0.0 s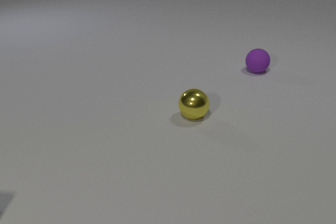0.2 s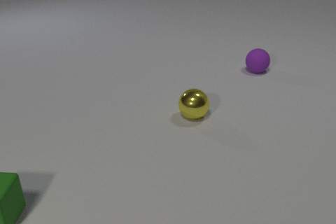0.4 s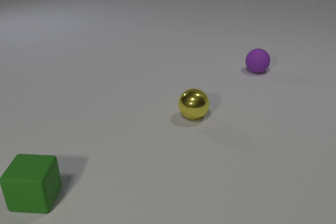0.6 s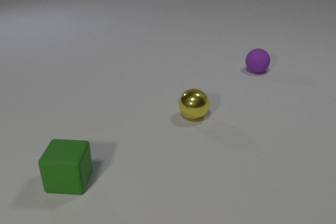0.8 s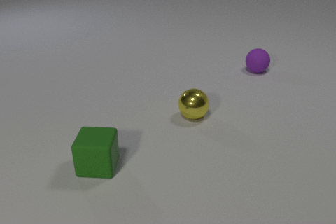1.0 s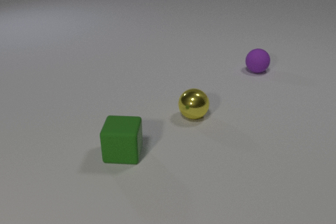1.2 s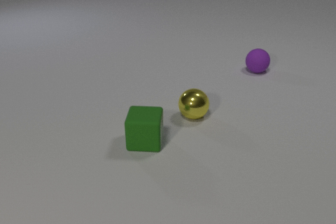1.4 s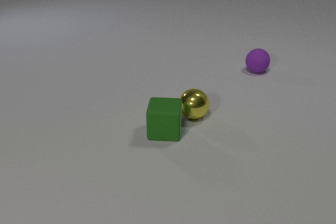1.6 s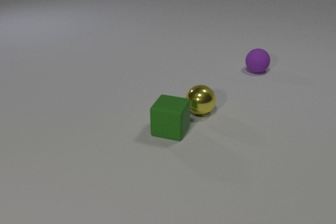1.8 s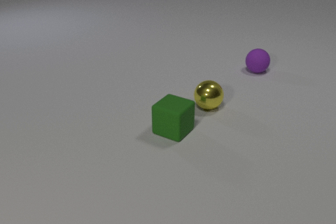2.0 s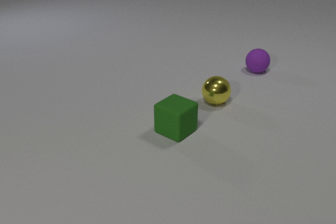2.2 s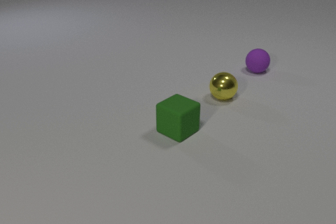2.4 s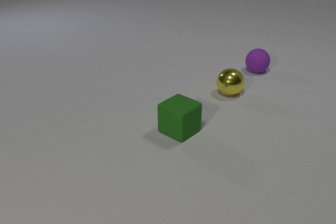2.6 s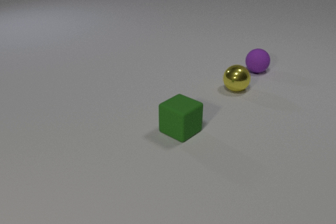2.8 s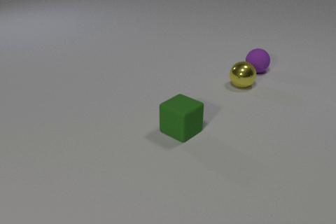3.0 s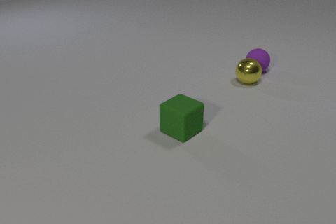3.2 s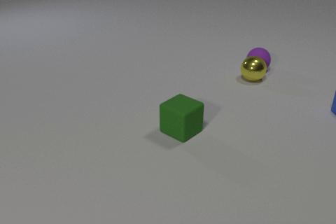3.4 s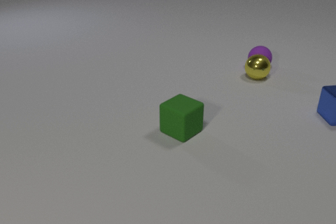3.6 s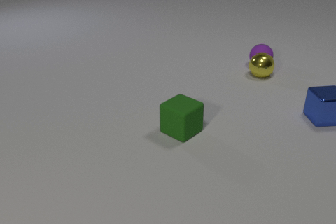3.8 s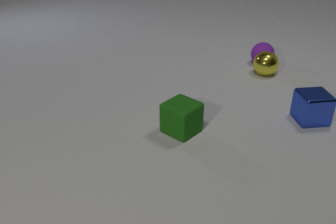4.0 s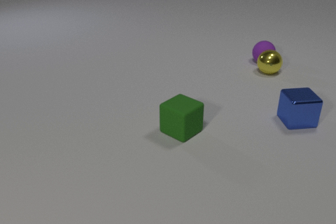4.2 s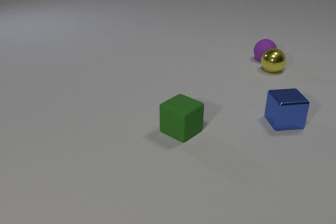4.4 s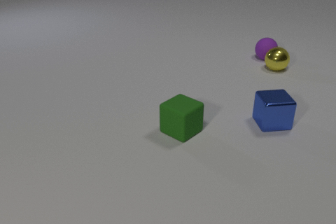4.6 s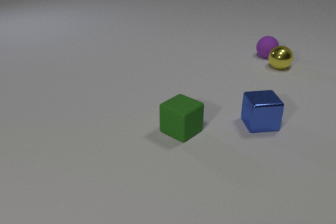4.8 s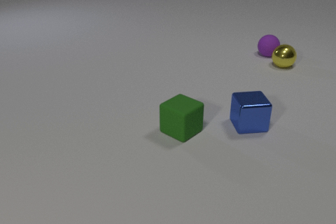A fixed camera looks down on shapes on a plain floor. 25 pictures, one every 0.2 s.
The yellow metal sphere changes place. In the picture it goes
away from the camera.
The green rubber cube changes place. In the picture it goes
to the right.
0.0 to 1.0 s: The green rubber cube comes in at the left edge, slides to the right and away from the camera.
1.0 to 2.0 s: The green rubber cube slides to the right and away from the camera, spins so that its near face slides to the left, clockwise seen from above. The yellow metal sphere rolls away from the camera and to the right. The green rubber cube and the yellow metal sphere collide.
2.0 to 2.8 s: The yellow metal sphere rolls away from the camera and to the right.
2.8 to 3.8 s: The yellow metal sphere rolls away from the camera and to the right. The purple rubber sphere rolls away from the camera. The blue metal cube comes in at the right edge, slides to the left and toward the camera. The yellow metal sphere and the purple rubber sphere collide.
3.8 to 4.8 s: The yellow metal sphere rolls away from the camera and to the right. The purple rubber sphere rolls away from the camera. The blue metal cube slides to the left and toward the camera.
How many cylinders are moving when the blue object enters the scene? 0.
Are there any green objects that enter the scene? yes.
What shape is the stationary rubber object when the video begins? sphere.
